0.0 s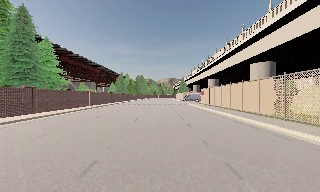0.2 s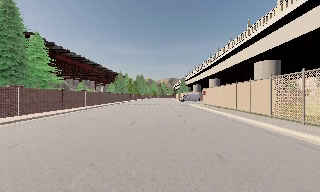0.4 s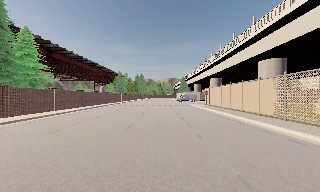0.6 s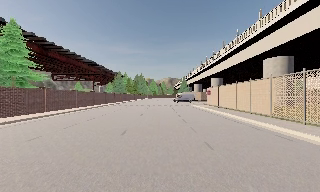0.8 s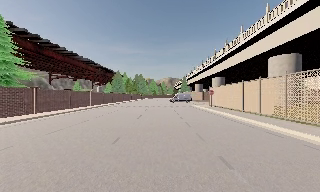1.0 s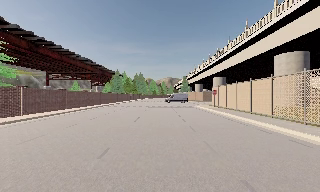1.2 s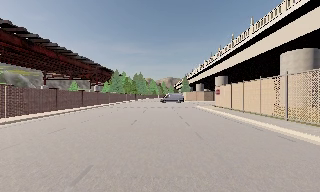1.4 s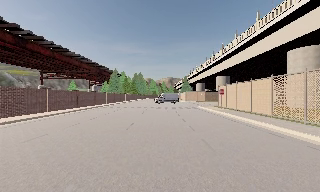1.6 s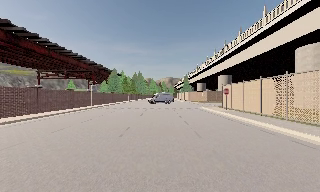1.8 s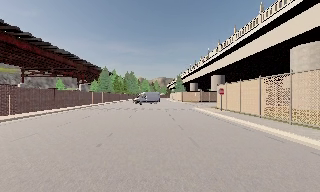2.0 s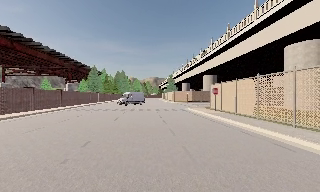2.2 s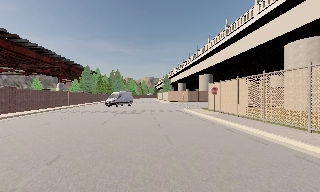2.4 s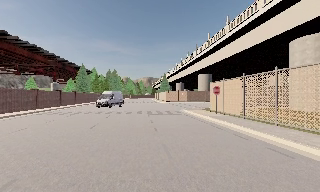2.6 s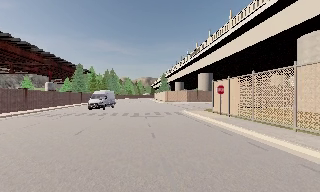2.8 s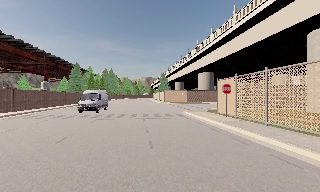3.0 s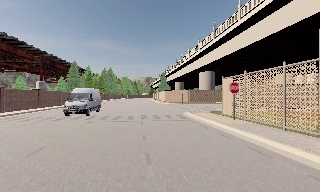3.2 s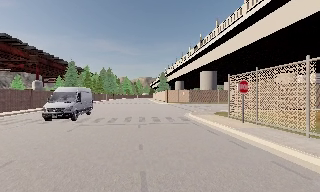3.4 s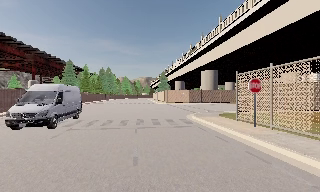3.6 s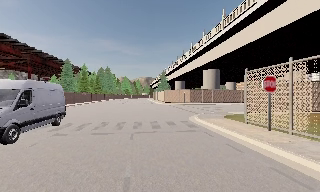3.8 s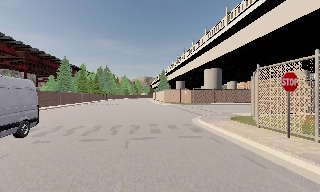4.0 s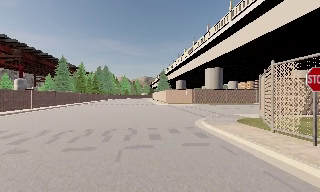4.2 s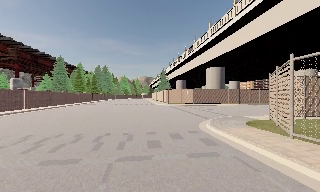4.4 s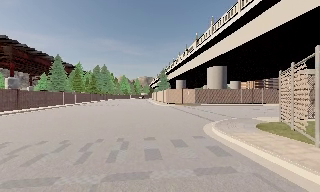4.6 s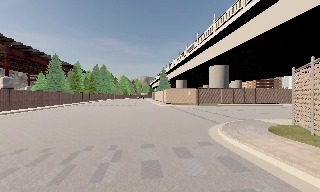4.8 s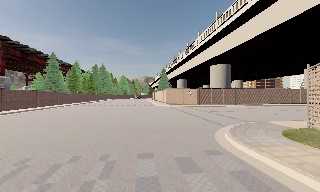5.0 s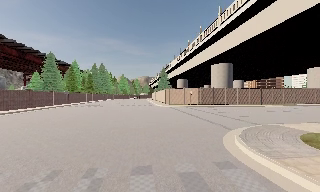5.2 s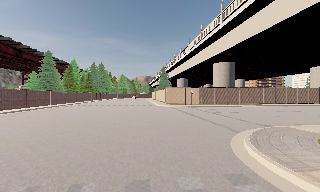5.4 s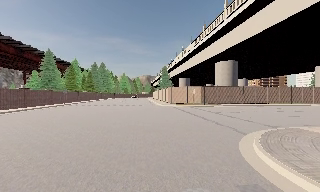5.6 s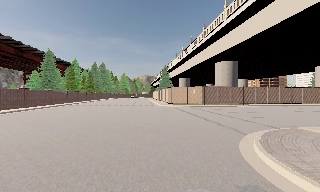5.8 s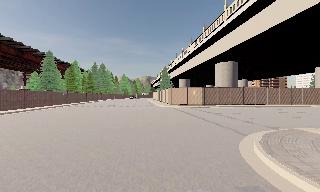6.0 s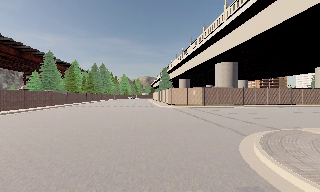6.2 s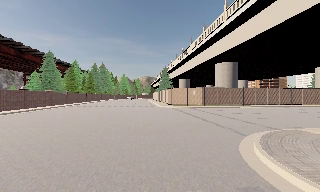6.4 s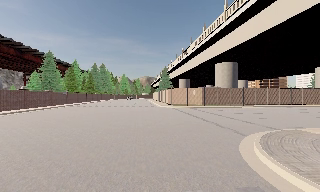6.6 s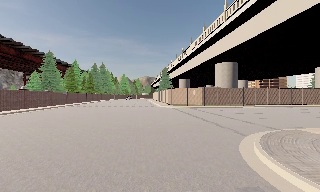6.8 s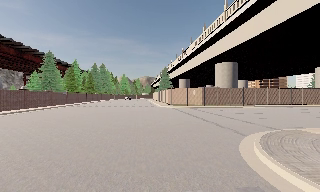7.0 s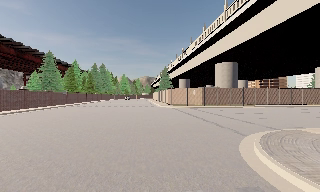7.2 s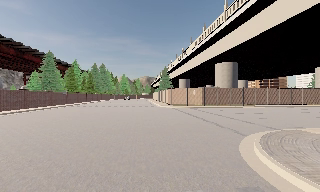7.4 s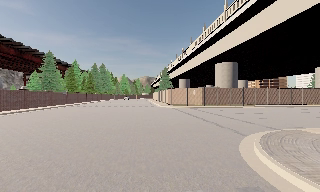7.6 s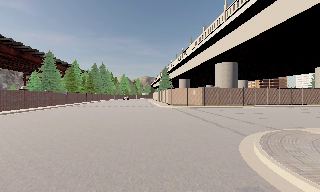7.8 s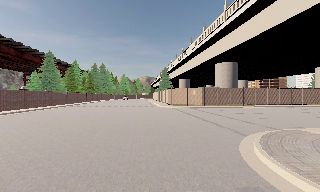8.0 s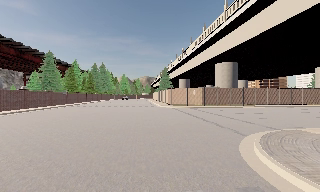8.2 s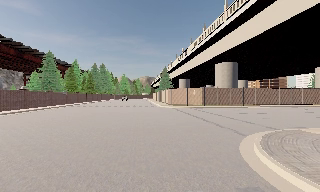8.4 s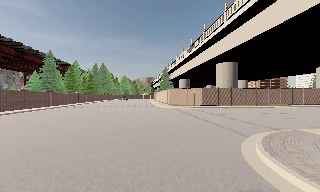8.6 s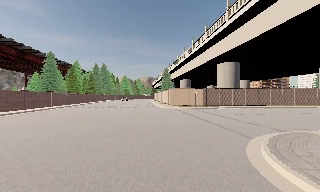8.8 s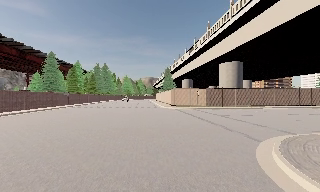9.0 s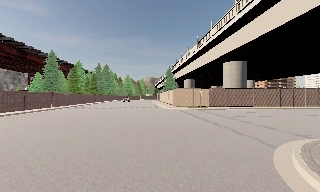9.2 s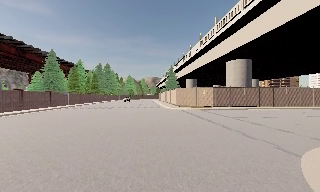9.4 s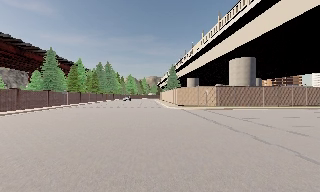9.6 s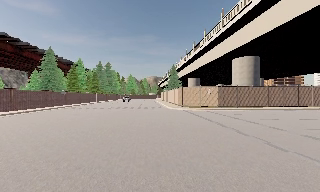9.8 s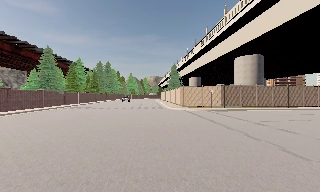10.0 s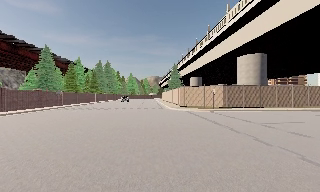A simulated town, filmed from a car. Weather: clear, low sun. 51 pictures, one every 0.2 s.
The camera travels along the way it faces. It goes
forward.
0.0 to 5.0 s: The camera travels forward, about 30 m, so what stands in front looms larger.
5.0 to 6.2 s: The camera travels forward, about 1 m, so what stands in front looms larger. It loses speed.
6.2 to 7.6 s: The camera keeps its place and its aim.
7.6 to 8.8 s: The camera travels forward, about 0.5 m, so what stands in front looms larger. It gains speed.
8.8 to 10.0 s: The camera travels forward, about 4.5 m, so what stands in front looms larger.
The film runs forward here.
